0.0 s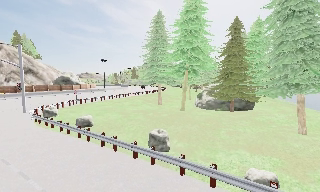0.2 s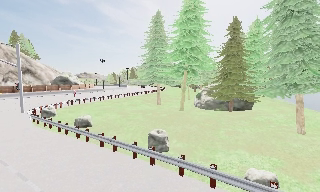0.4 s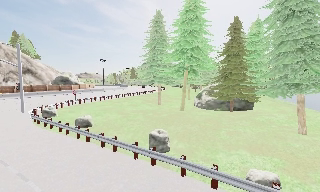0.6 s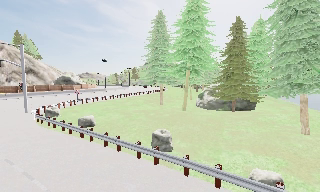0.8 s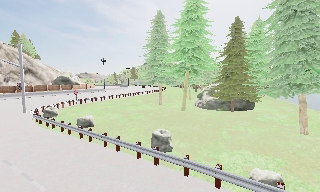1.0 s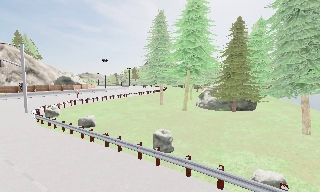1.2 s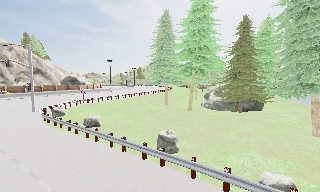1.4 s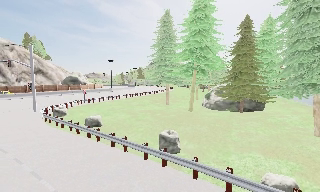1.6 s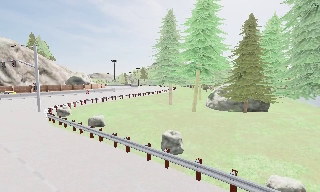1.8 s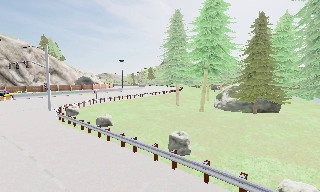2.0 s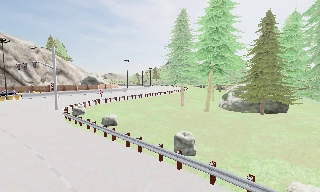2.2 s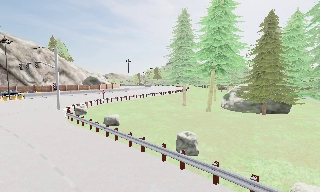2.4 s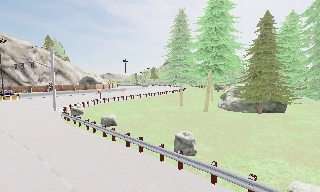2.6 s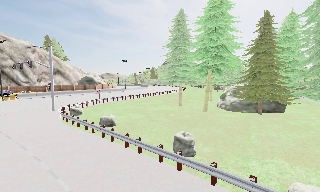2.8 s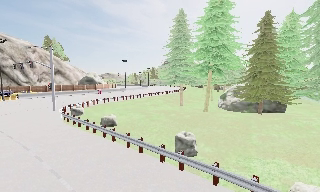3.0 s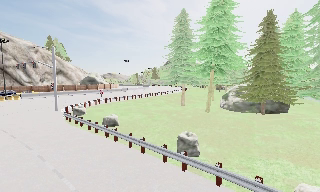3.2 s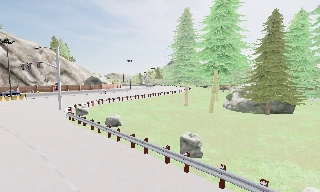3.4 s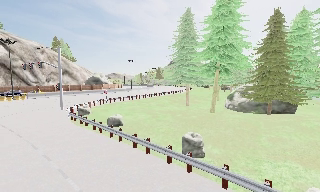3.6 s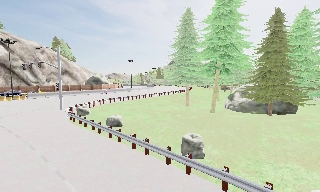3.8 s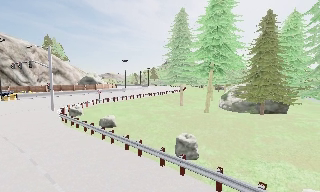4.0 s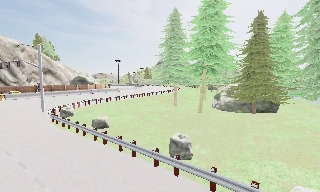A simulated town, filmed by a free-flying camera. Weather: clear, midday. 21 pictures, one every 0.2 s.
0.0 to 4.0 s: The camera travels forward, about 1 m, so what stands in front looms larger.
The film runs forward here.
